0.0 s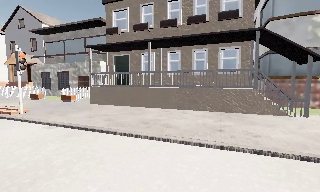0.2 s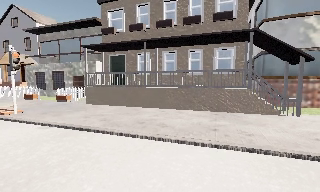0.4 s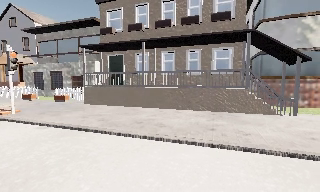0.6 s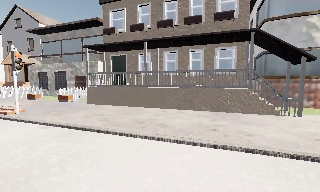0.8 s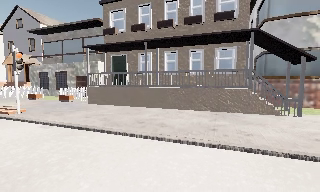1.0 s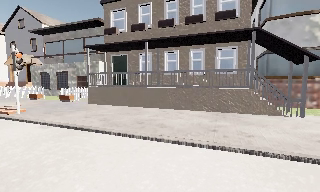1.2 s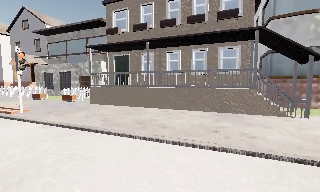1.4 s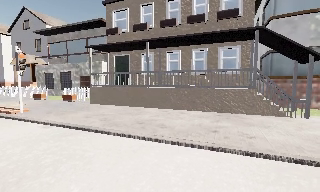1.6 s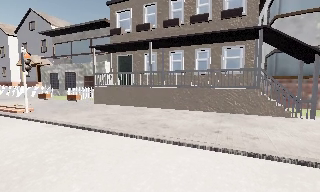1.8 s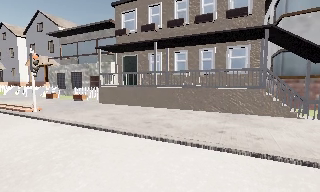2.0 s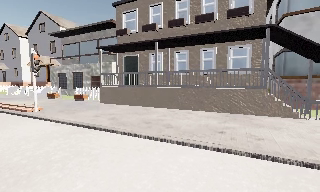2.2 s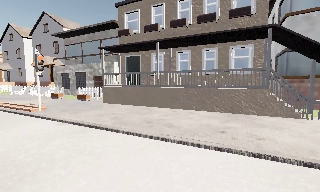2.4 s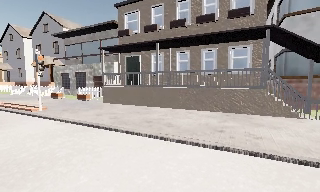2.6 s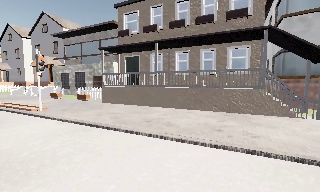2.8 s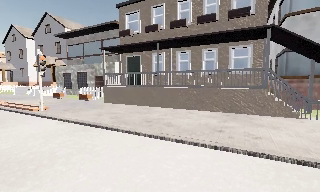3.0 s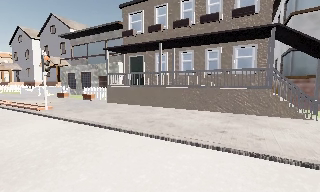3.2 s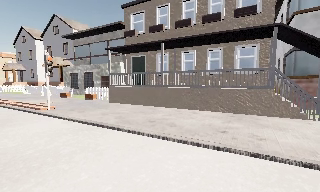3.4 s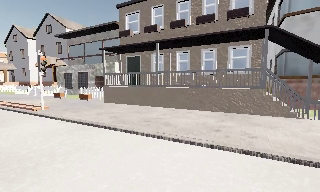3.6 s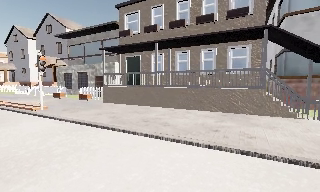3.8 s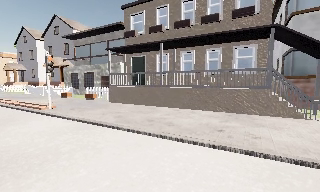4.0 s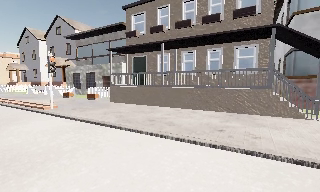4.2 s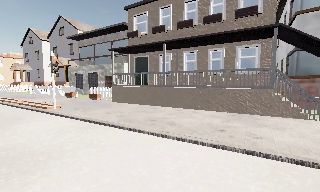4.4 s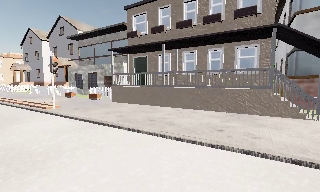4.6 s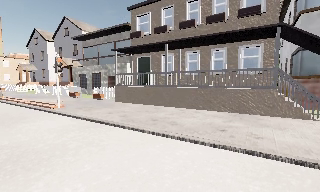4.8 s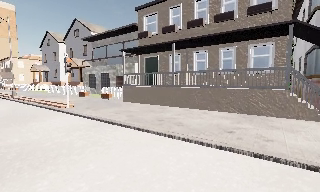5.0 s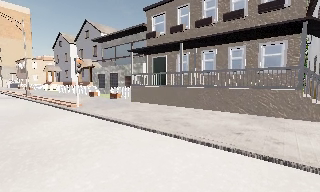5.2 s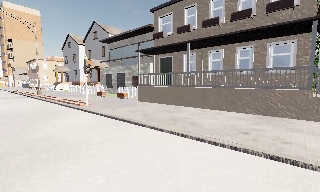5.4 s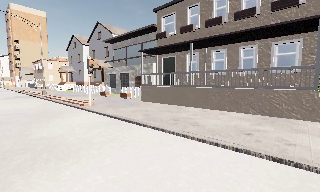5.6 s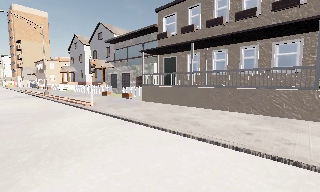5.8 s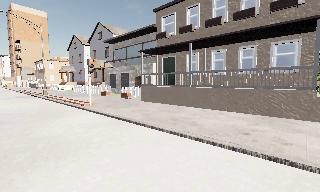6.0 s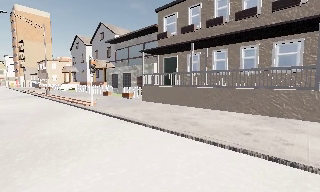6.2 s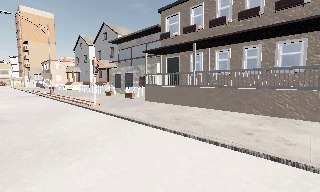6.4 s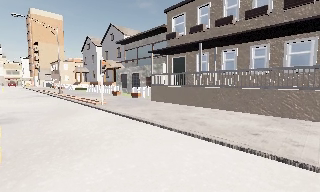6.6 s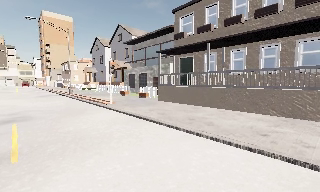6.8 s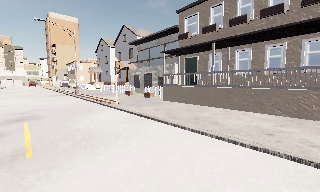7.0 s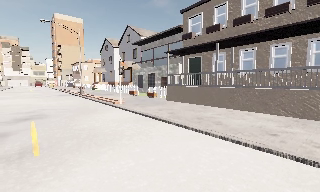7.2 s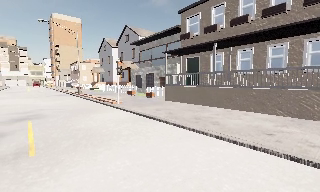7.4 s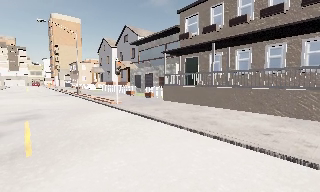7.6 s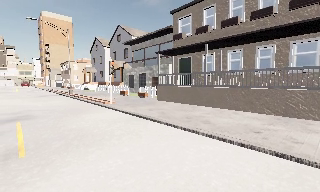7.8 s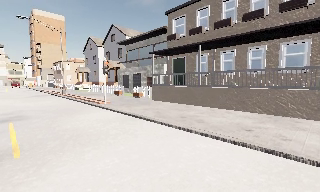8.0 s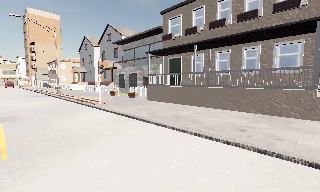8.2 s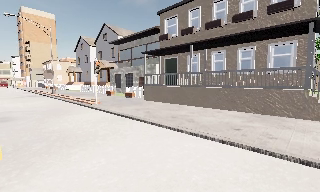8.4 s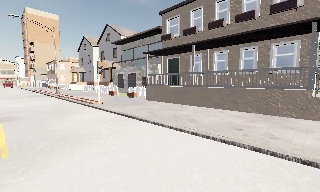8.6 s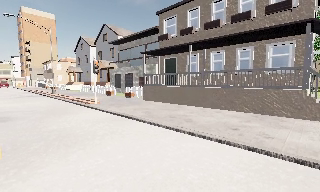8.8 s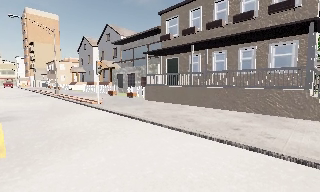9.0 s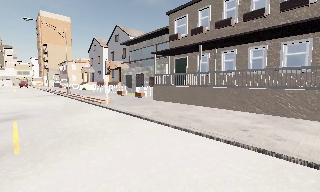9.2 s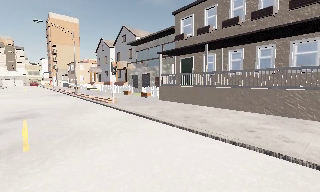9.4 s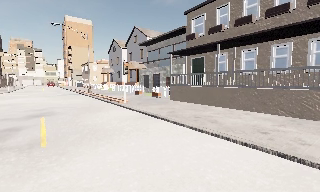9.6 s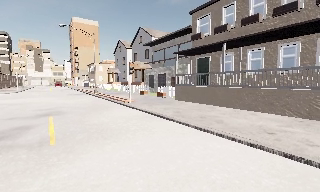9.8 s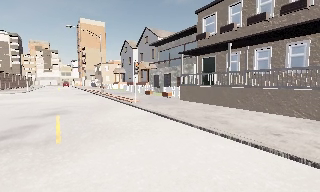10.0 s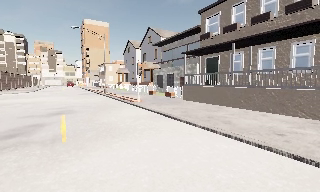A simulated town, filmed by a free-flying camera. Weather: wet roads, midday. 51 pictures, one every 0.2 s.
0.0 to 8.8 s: The camera swings to its left by about 25 degrees, and the scene slides to the right. It travels to its right and backward, about 1.5 m.
8.8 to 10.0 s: The camera swings to its left by about 15 degrees, and the scene slides to the right.
The film runs backward here.
